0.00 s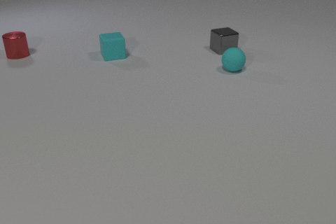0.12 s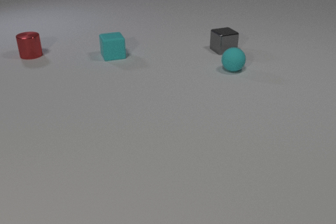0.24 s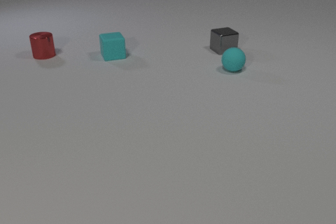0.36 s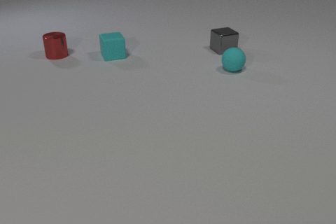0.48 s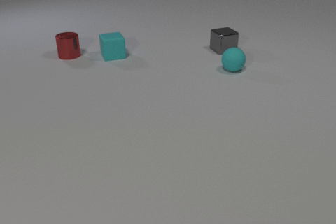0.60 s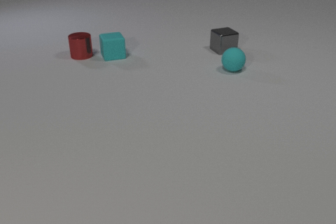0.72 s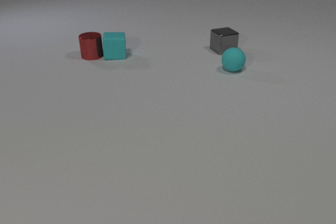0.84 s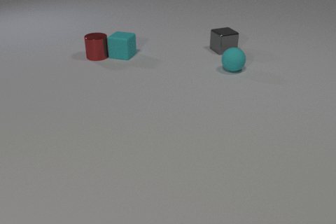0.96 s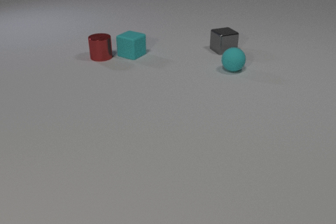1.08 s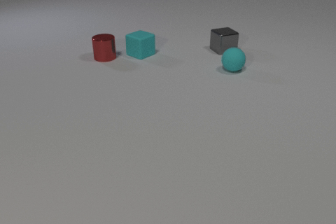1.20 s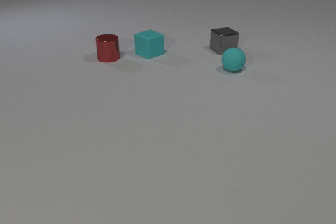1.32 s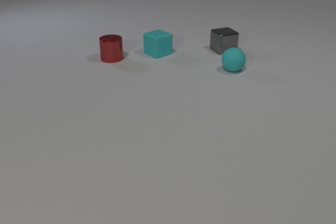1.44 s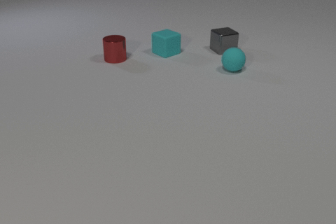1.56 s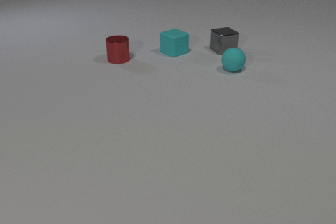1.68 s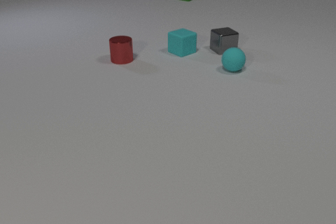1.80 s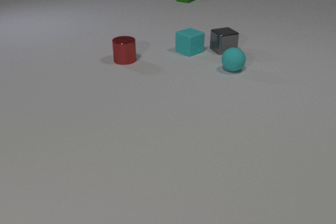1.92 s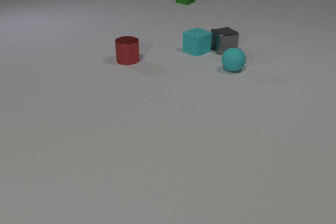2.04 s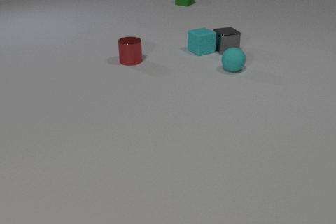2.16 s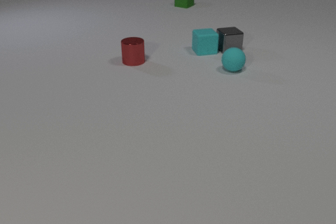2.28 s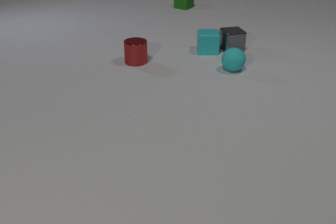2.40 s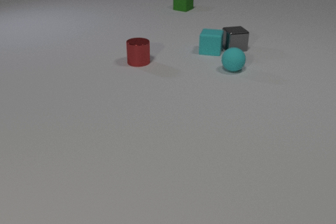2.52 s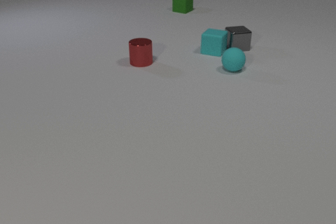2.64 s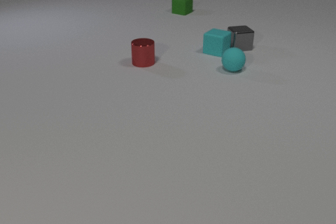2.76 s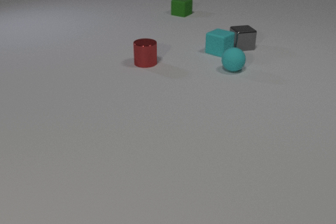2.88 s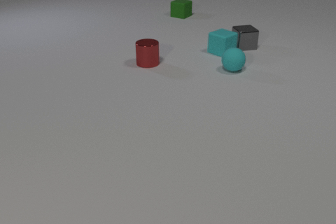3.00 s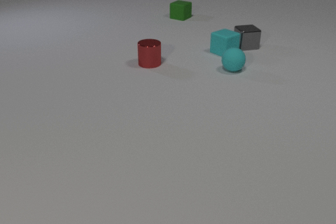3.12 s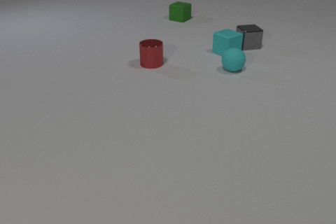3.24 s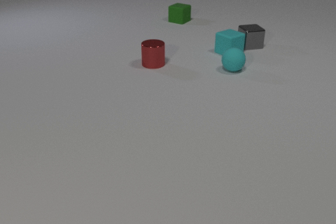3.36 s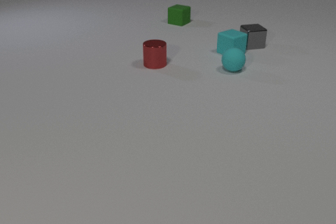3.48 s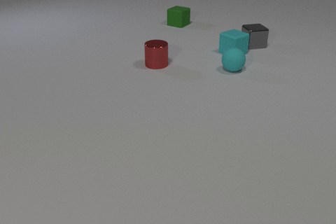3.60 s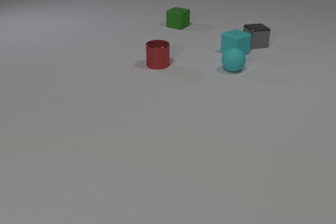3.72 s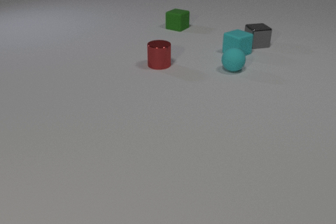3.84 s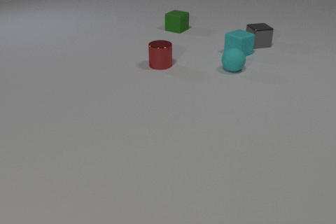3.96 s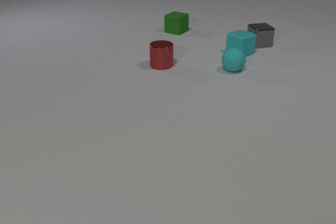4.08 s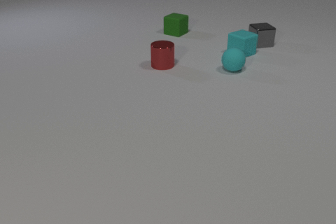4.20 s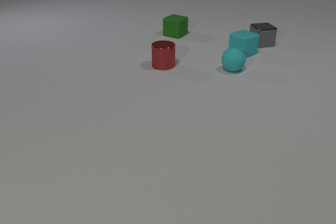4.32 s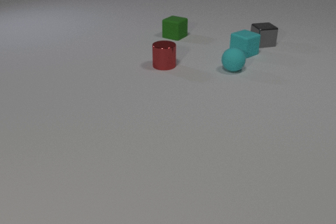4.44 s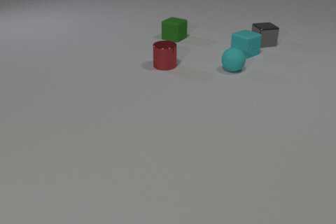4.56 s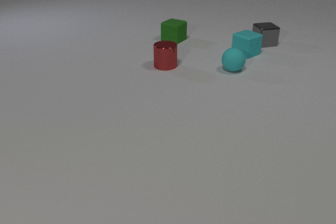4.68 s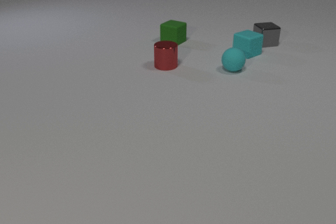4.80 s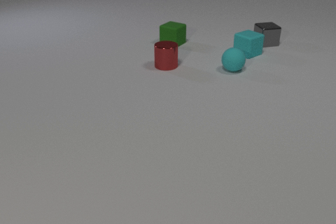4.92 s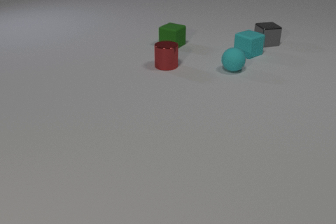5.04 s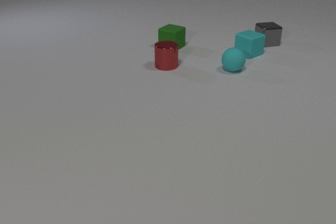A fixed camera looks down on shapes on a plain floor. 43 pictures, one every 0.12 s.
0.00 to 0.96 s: The red metal cylinder slides to the right. The cyan rubber cube slides to the right, spins clockwise seen from above by about 45 degrees, its near face sliding to the left. The red metal cylinder and the cyan rubber cube collide.
0.96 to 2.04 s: The red metal cylinder slides to the right and toward the camera. The cyan rubber cube slides to the right, spins clockwise seen from above by about 30 degrees, its near face sliding to the left. The green rubber cube comes in at the top edge, slides toward the camera. The cyan rubber cube and the gray metal cube collide.
2.04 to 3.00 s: The red metal cylinder slides to the right and toward the camera. The cyan rubber cube slides to the right, spins clockwise seen from above by about 75 degrees, its near face sliding to the left. The green rubber cube slides toward the camera. The gray metal cube slides to the right and away from the camera.
3.00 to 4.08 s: The red metal cylinder slides to the right. The cyan rubber cube slides to the right. The green rubber cube slides toward the camera. The gray metal cube slides to the right and away from the camera.
4.08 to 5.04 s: The cyan rubber cube slides to the right. The green rubber cube slides toward the camera. The gray metal cube slides to the right and away from the camera.
Are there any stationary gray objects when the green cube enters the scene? yes.
What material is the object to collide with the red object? rubber.
How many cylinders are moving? 1.
